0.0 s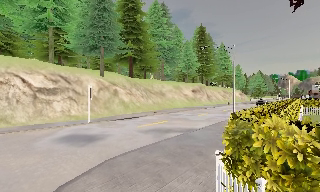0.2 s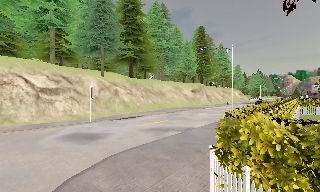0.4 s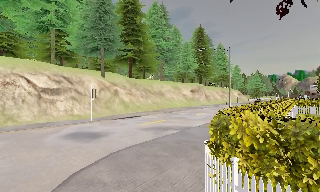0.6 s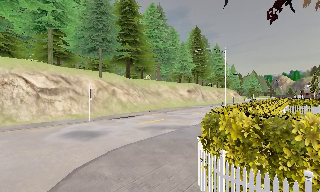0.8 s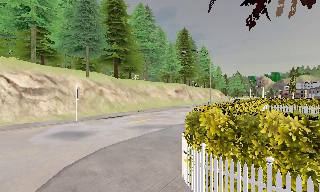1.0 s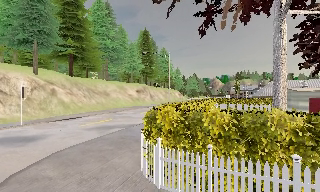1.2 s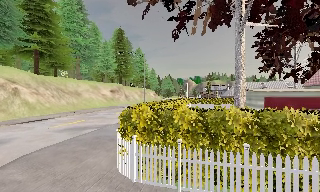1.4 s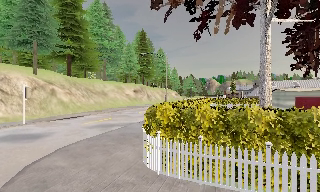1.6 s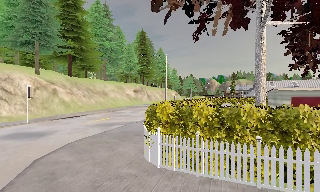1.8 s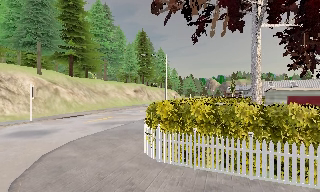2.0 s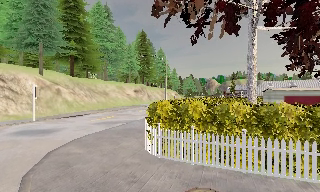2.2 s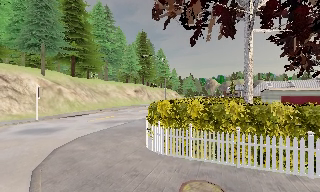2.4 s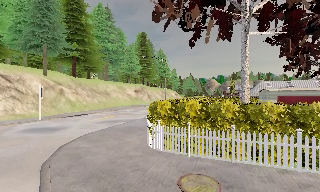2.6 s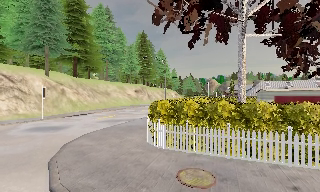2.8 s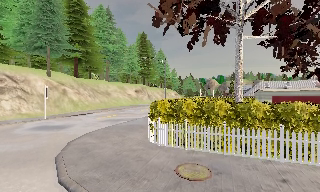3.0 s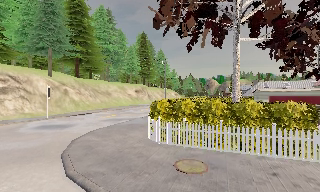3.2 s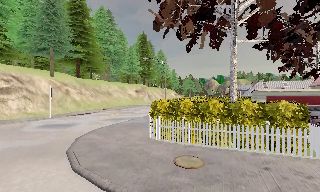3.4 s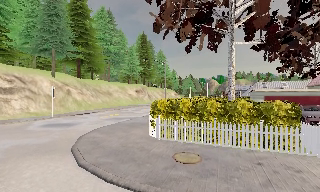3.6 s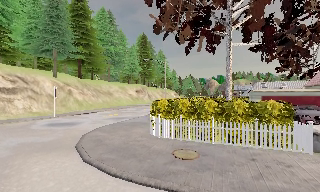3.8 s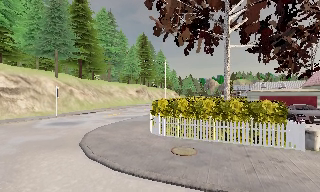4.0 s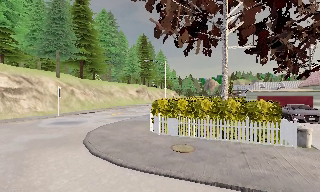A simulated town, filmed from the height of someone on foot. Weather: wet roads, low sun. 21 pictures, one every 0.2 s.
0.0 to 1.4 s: The camera pans to its right, which is clockwise from overhead, by about 20 degrees. It travels backward, about 2.5 m, so what stands in front gets smaller.
1.4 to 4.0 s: The camera travels backward, about 4.5 m, so what stands in front gets smaller.
The film runs backward here.
